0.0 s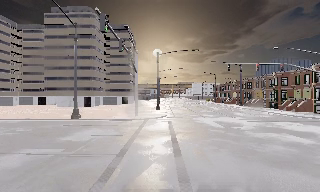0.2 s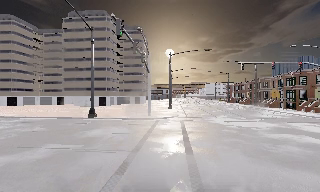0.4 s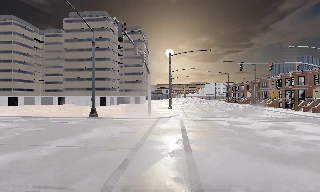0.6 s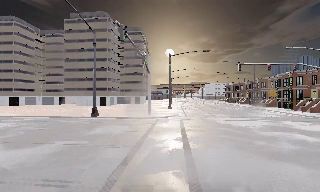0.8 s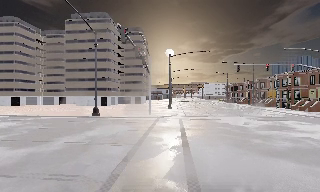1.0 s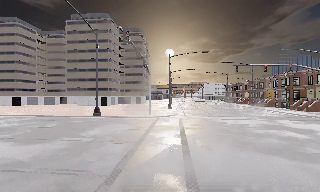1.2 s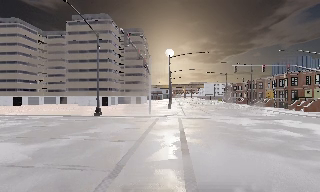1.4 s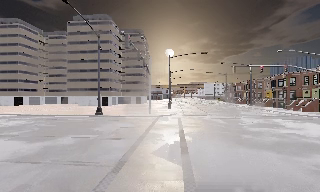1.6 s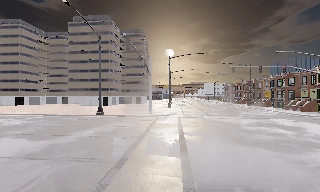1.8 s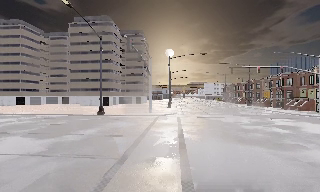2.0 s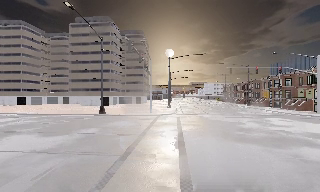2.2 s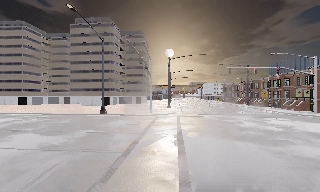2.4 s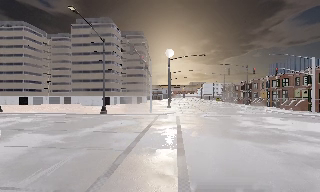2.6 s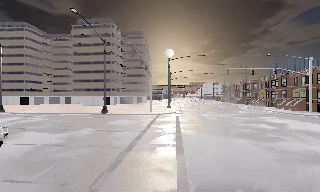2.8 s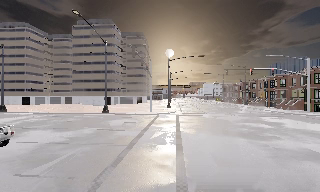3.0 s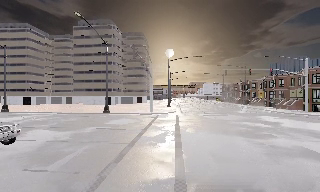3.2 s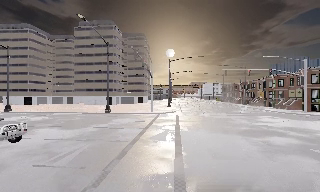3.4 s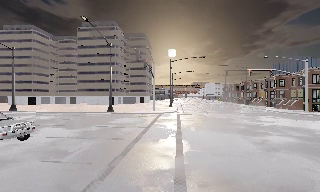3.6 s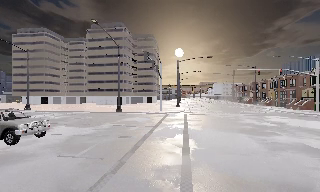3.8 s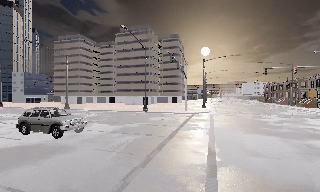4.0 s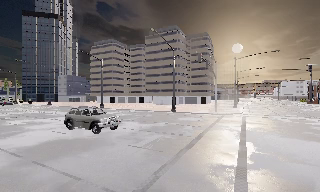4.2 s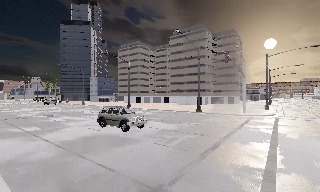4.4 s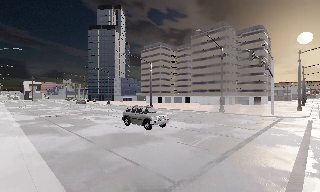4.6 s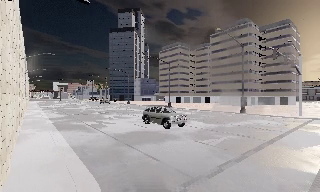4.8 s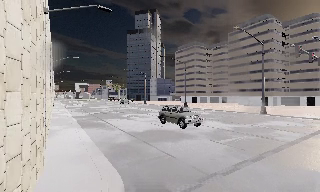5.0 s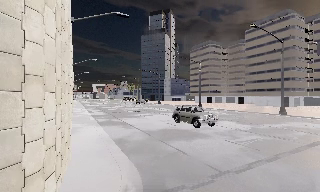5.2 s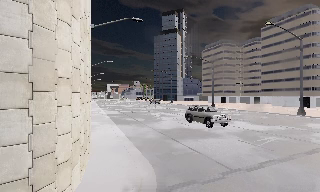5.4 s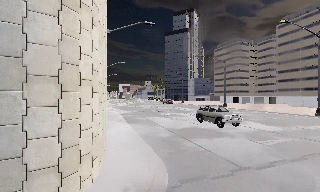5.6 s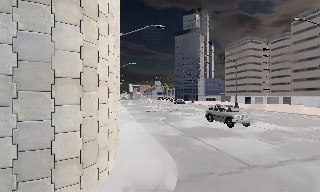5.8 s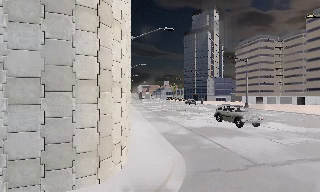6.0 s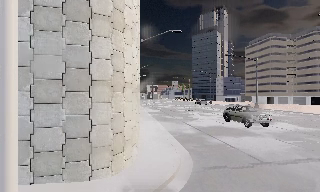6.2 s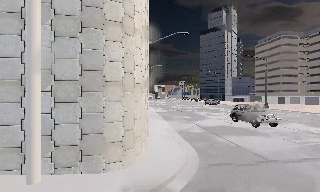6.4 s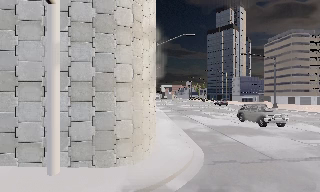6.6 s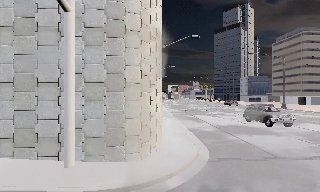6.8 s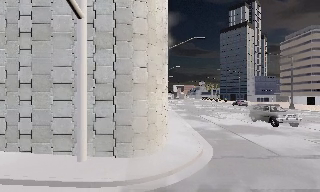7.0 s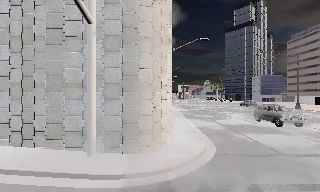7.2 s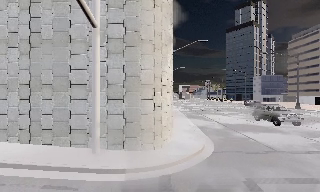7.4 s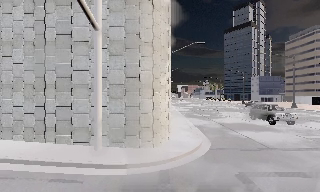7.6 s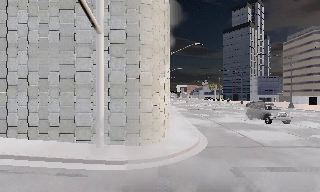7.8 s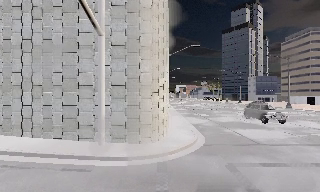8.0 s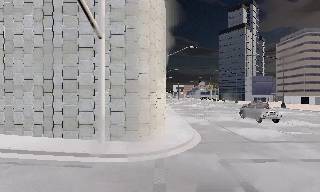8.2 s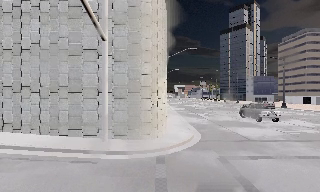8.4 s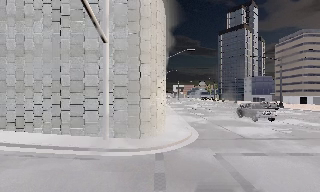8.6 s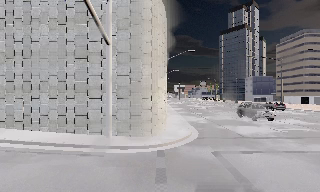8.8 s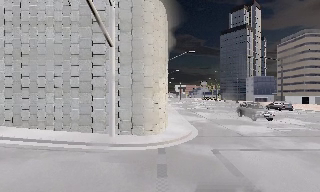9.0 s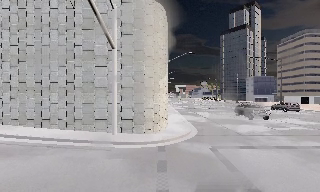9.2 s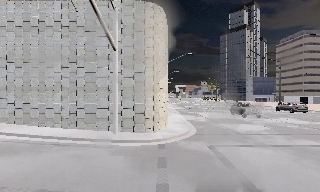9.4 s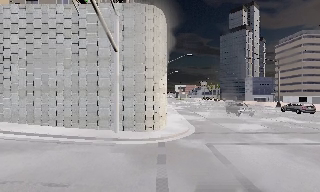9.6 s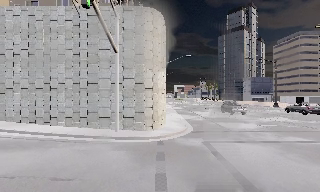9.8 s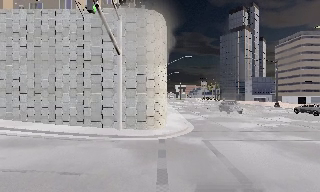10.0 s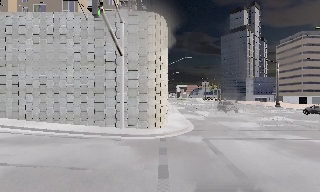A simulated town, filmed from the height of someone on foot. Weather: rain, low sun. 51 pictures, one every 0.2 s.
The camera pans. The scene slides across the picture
to the right.
The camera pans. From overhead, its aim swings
counterclockwise.
0.0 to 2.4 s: The camera travels backward, about 4 m, so what stands in front gets smaller.
2.4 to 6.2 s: The camera pans to its left, which is counterclockwise from overhead, by about 75 degrees. It travels backward, about 7 m.
6.2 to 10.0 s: The camera travels backward, about 6 m, so what stands in front gets smaller.
The film runs backward here.
